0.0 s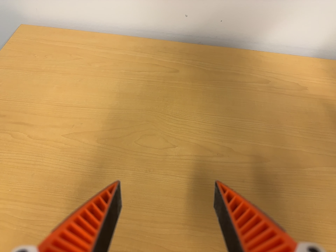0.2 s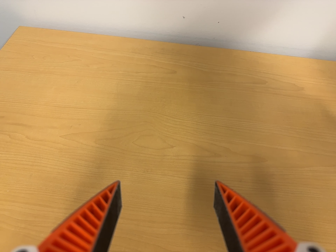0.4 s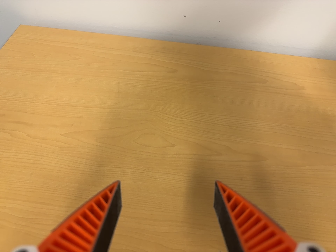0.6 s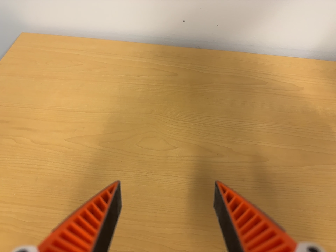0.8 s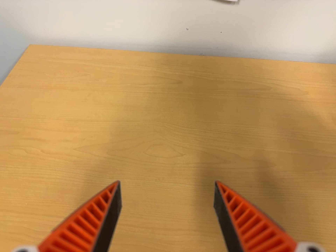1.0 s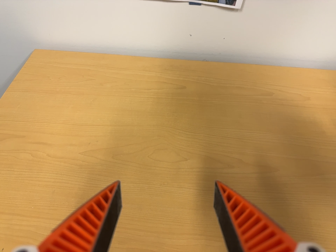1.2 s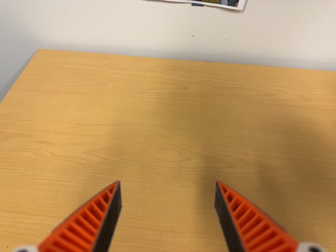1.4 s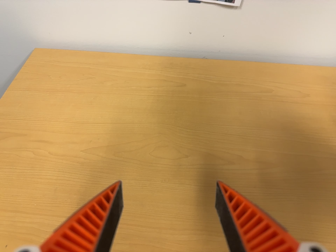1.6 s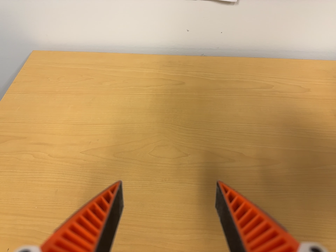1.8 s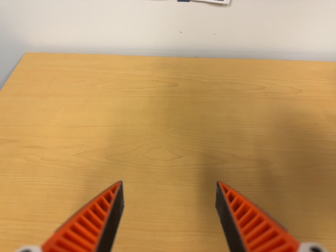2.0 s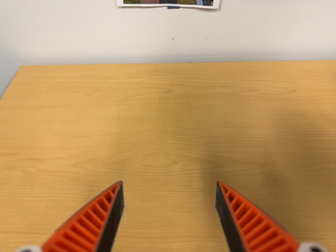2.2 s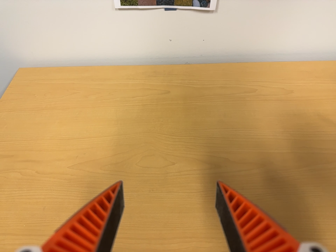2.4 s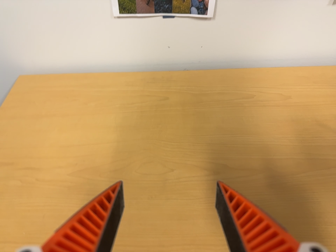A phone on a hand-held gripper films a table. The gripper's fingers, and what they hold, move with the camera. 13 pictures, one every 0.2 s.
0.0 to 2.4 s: The camera rolls about its line of sight by about 10 degrees, and the scene rotates counterclockwise.
The film runs backward here.
